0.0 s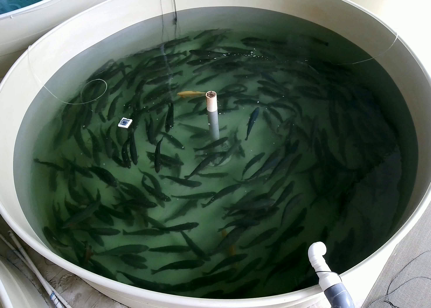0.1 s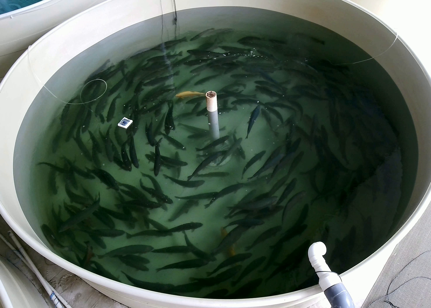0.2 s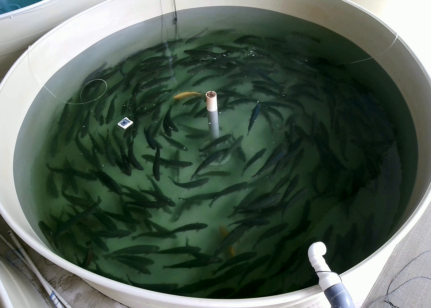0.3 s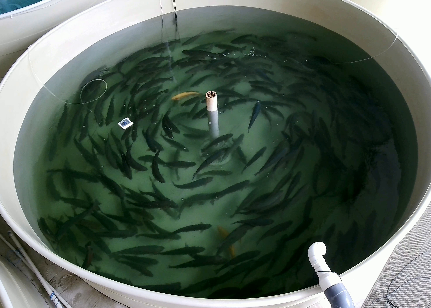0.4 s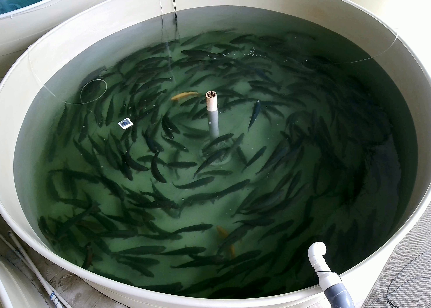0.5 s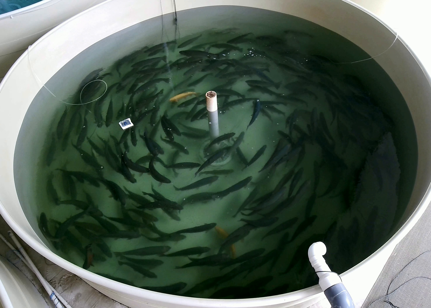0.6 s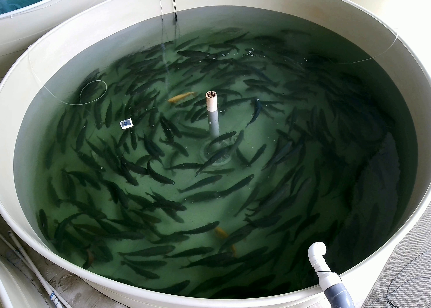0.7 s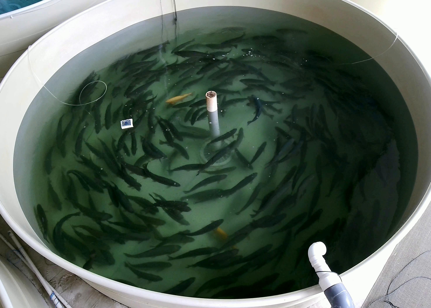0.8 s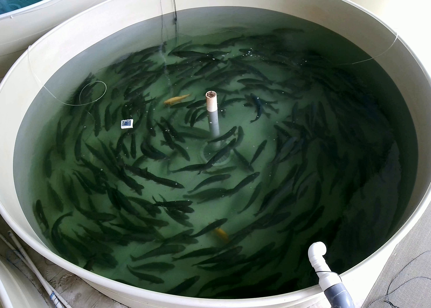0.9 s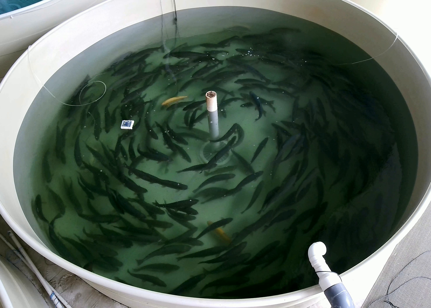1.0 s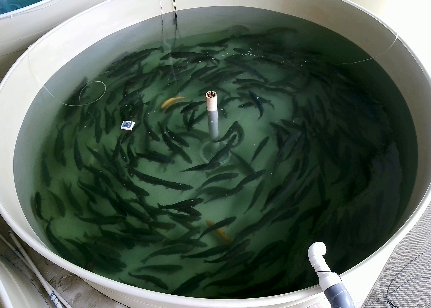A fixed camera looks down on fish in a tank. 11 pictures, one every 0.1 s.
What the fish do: Normal cruising.
